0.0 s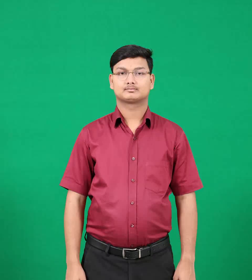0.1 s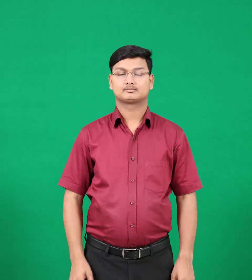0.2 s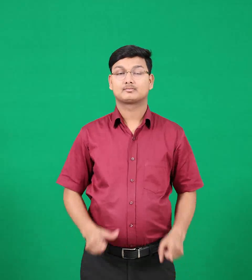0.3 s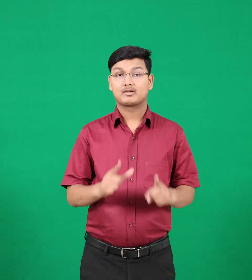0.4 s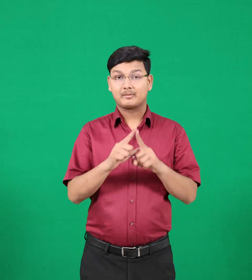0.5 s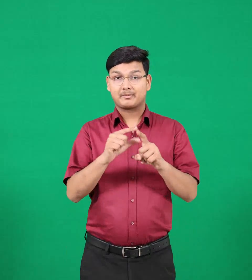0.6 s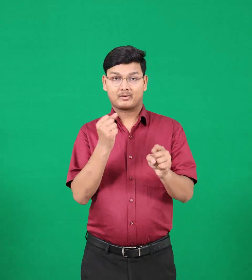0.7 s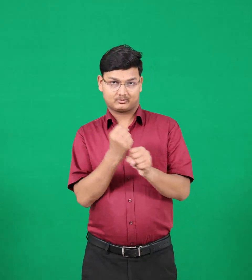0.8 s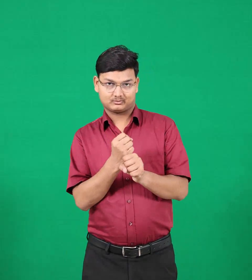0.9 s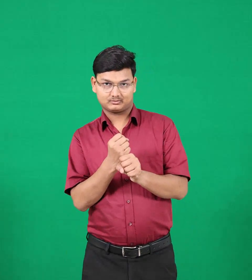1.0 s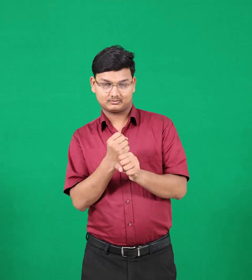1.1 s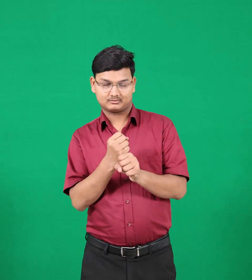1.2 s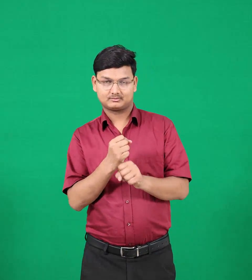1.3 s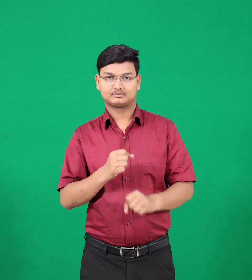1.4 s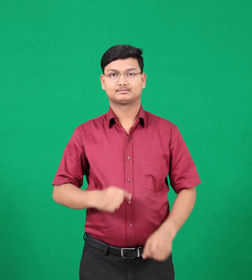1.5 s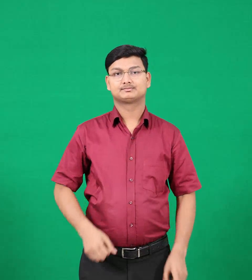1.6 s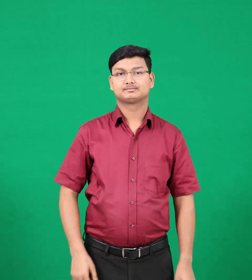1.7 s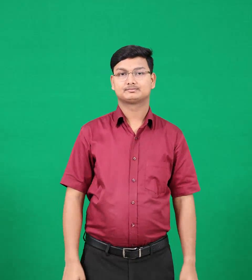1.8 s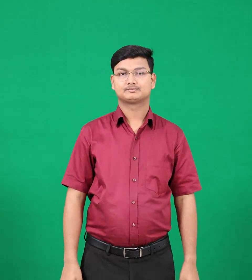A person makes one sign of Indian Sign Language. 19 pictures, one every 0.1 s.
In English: dog
